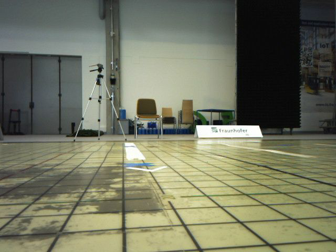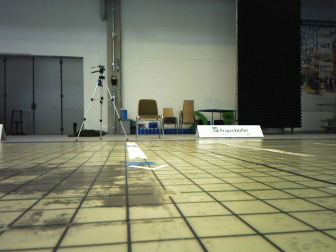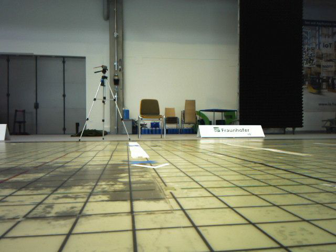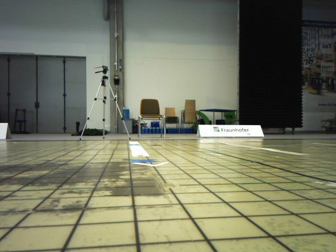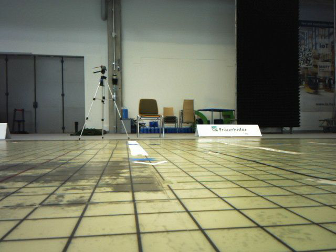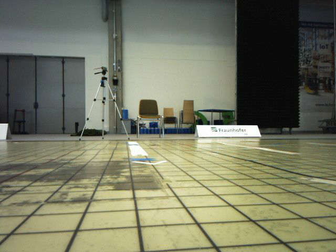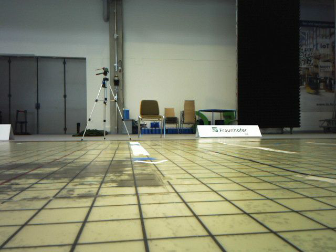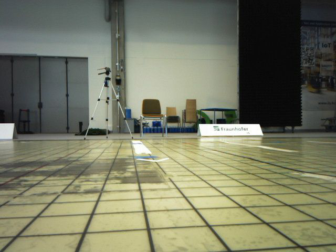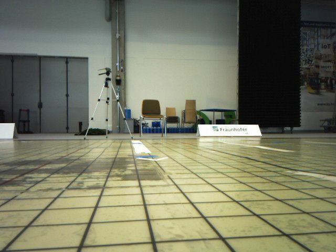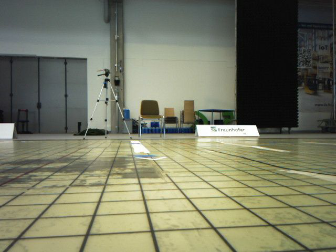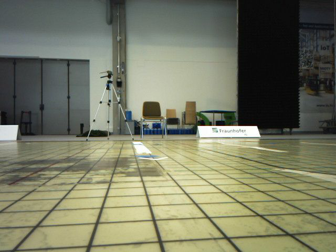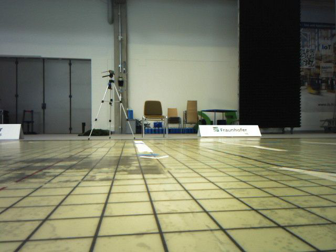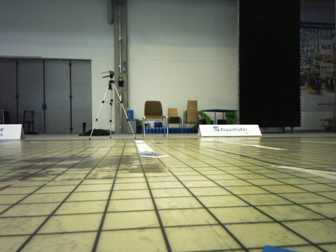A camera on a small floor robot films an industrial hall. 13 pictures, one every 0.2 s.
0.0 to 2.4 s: The camera travels backward, about 0.5 m, so what stands in front gets smaller.
The film runs backward here.
